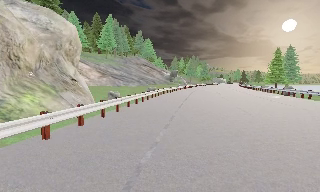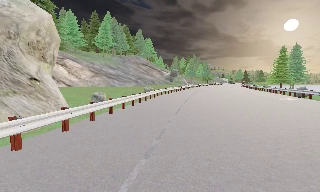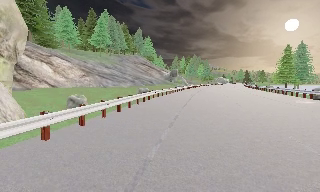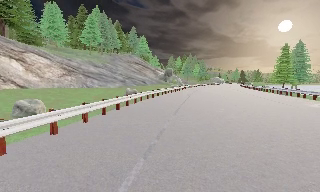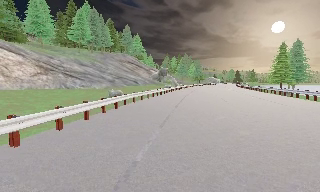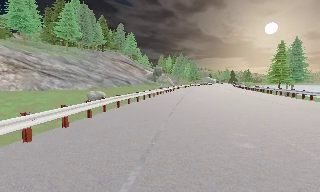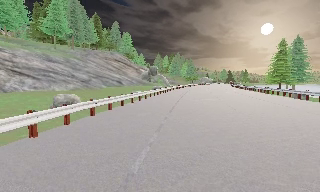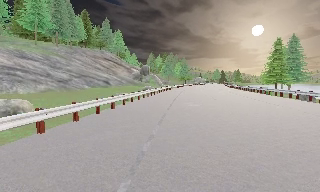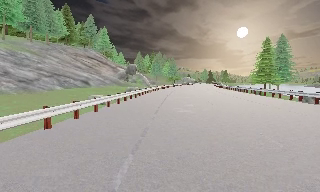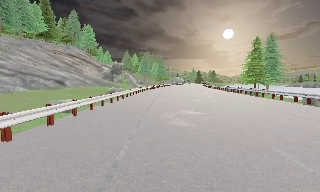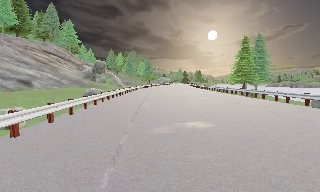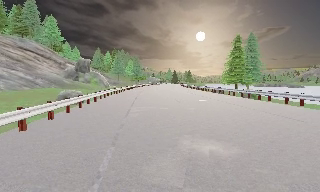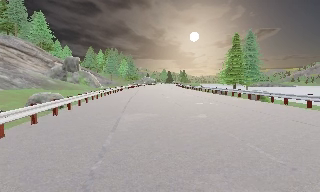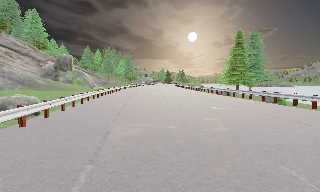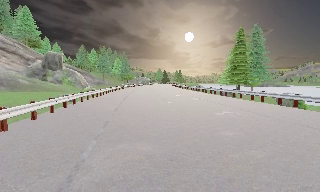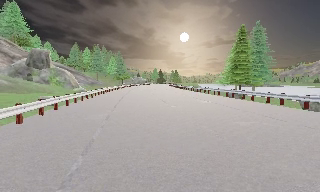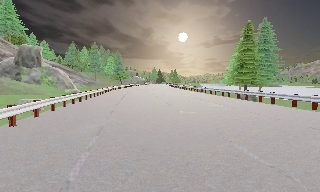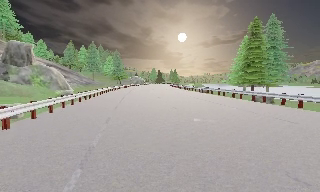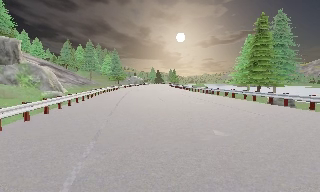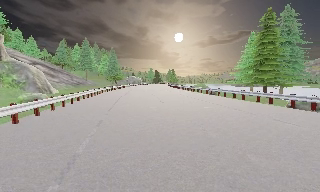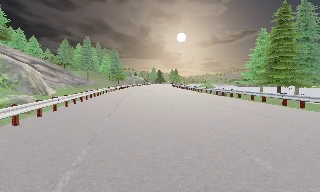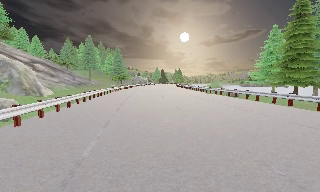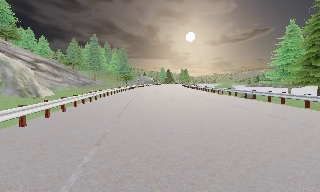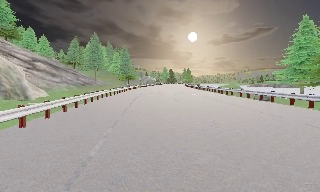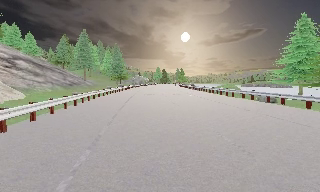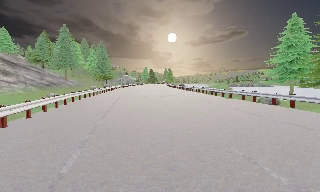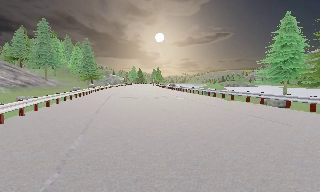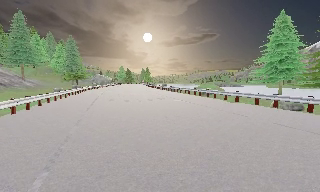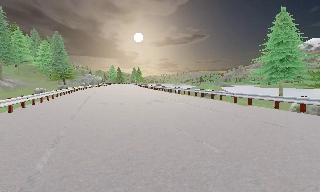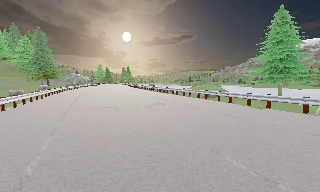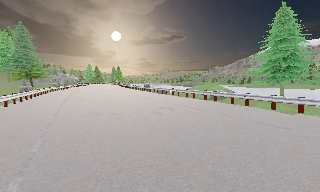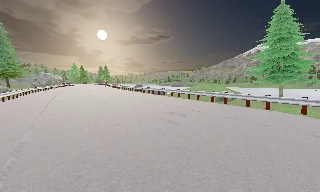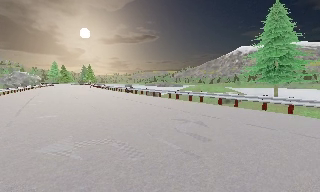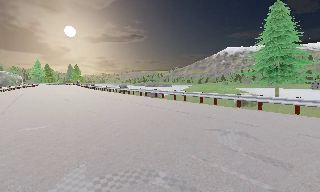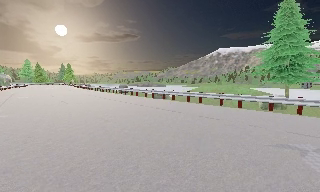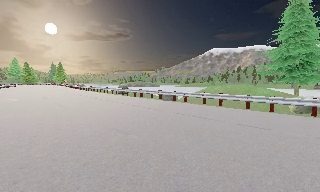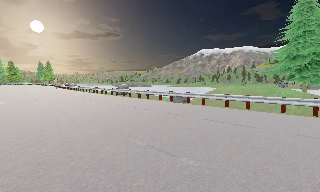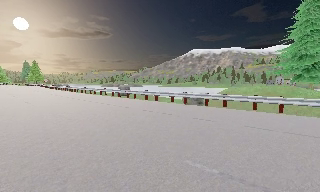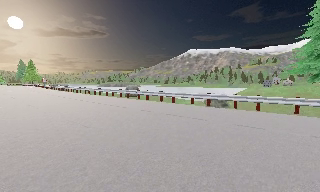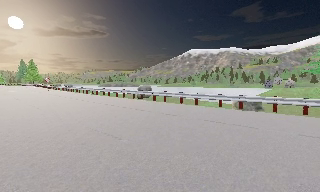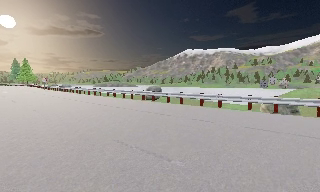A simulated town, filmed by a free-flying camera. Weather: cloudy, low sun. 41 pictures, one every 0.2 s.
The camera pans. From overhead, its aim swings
clockwise.
0.0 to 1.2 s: The camera travels forward, about 14 m, so what stands in front looms larger.
1.2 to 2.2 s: The camera swings to its right by about 20 degrees, and the scene slides to the left. It travels forward, about 12 m, so what stands in front looms larger.
2.2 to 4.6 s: The camera travels forward, about 20 m, so what stands in front looms larger.
4.6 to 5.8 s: The camera pans to its right, which is clockwise from overhead, by about 25 degrees. It travels forward, about 11 m, so what stands in front looms larger.
5.8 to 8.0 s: The camera pans to its right, which is clockwise from overhead, by about 30 degrees. It travels forward and to its left, about 20 m.
The film runs forward here.
